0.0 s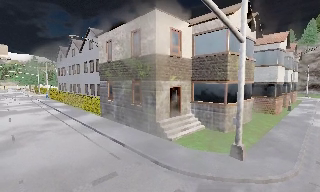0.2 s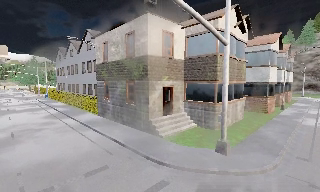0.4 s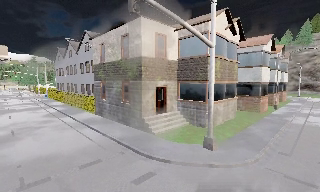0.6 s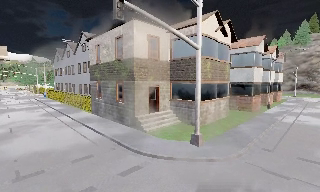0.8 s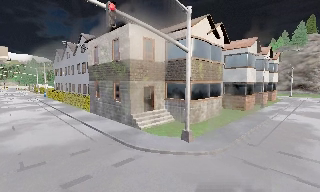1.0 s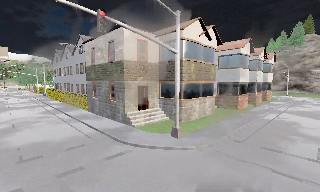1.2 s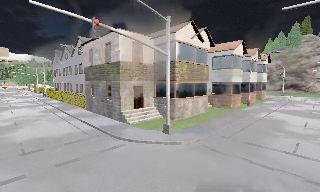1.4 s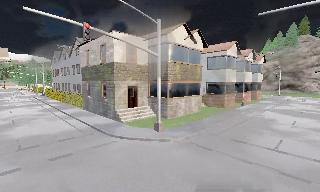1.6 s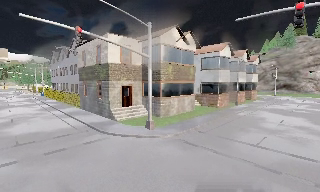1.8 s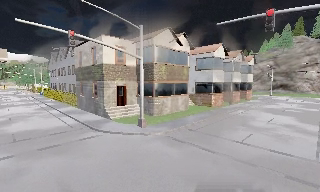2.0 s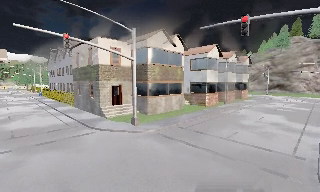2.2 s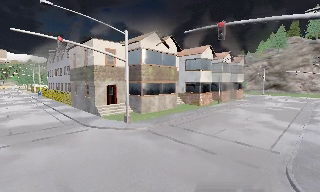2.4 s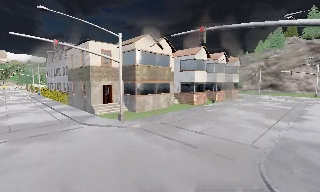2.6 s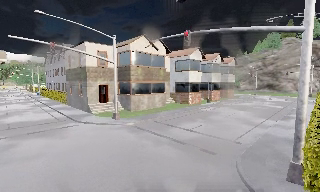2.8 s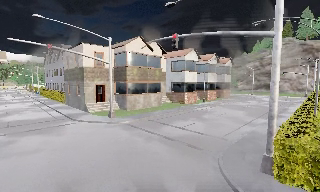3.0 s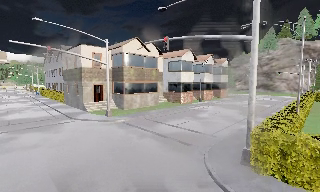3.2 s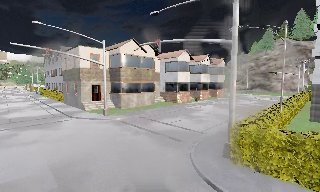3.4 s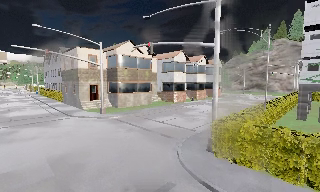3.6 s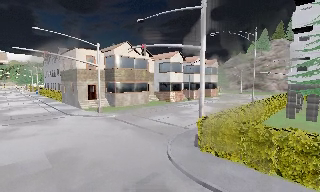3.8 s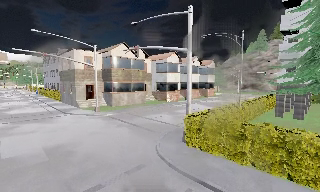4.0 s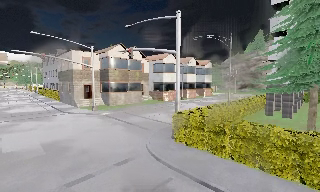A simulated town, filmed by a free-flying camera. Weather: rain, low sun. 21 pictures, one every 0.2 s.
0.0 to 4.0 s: The camera travels backward and to its right, about 17 m, so what stands in front gets smaller.
The film runs backward here.
